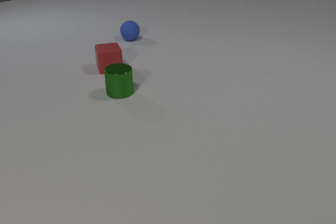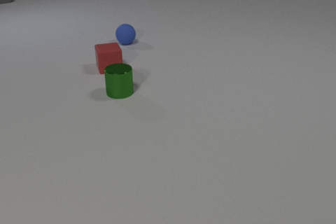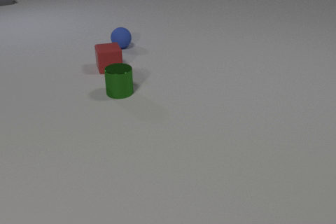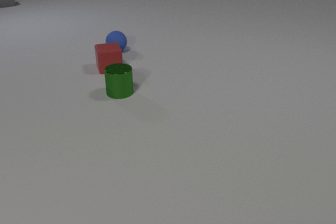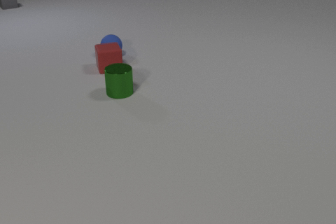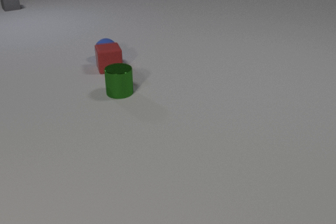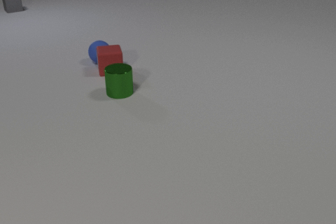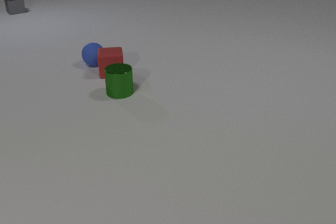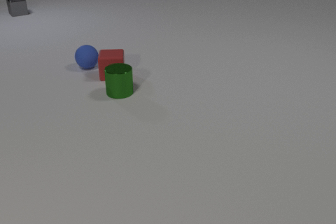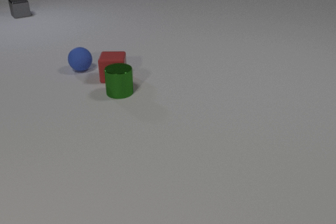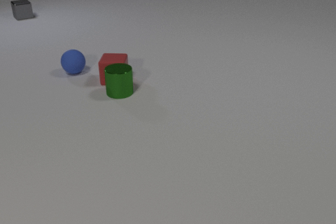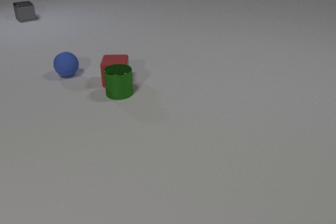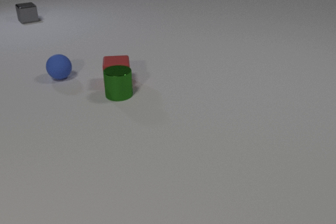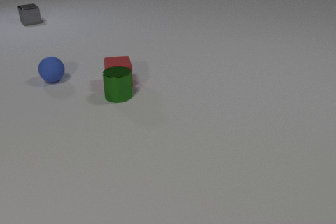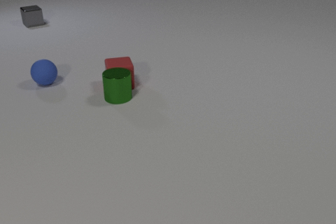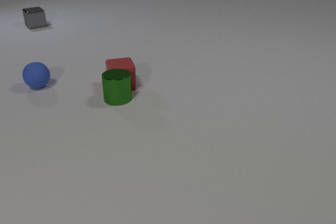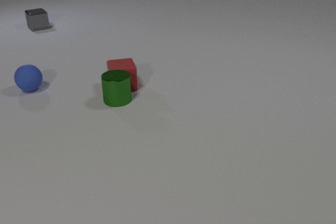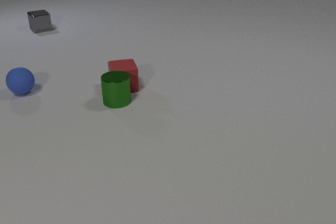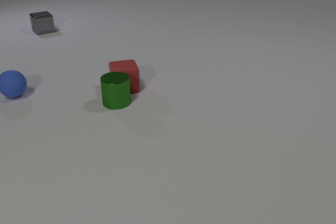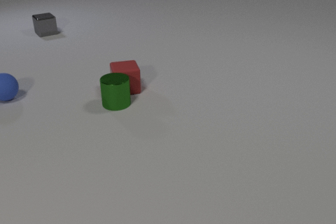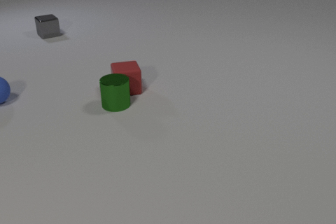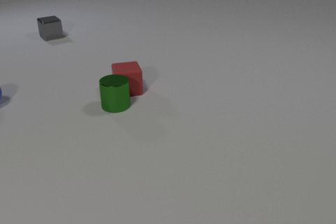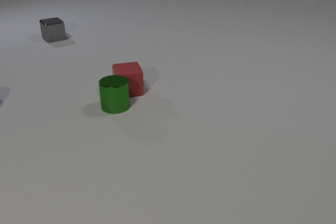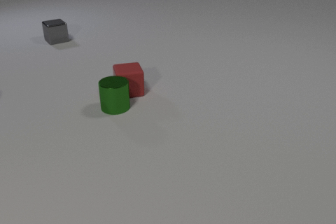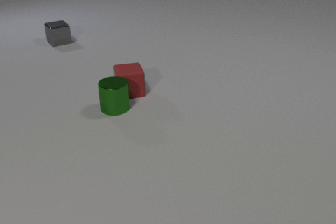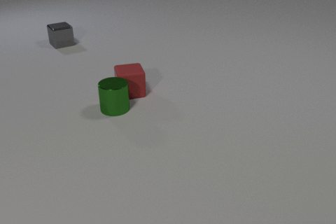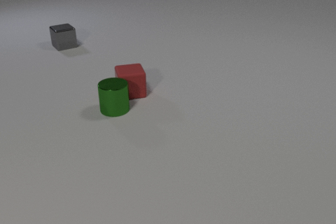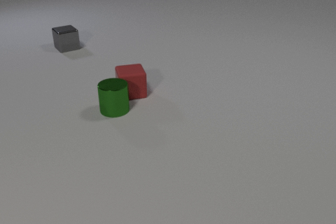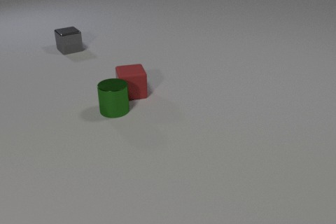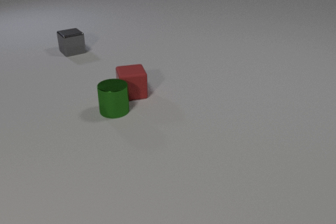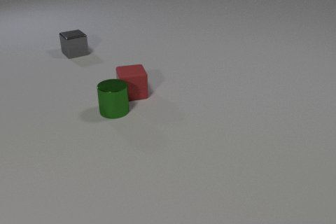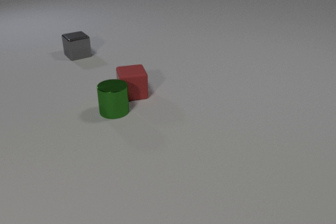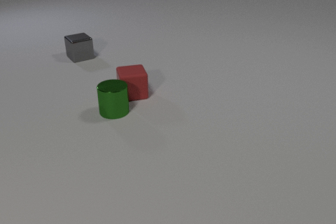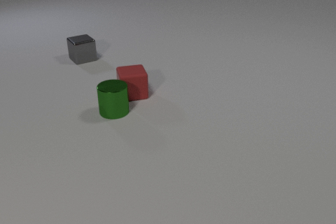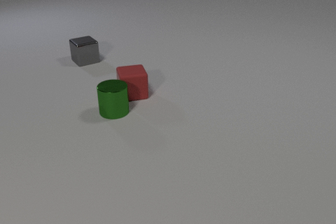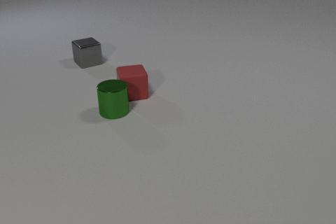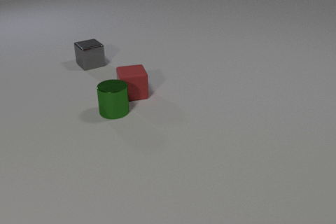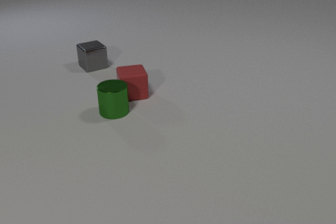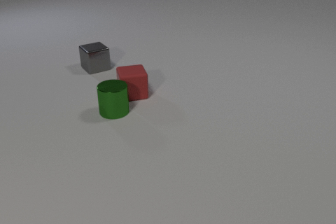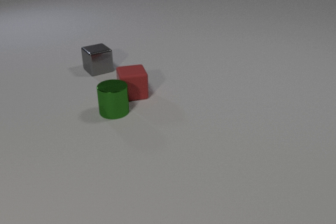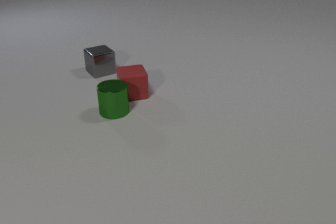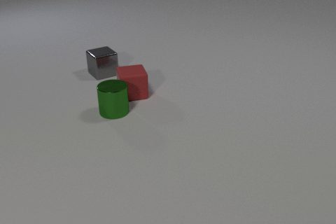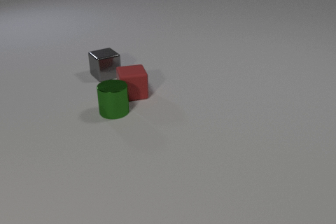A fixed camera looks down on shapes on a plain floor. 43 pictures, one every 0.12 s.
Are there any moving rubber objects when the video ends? no.
What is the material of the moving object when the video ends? metal.
What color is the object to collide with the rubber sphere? red.
0.00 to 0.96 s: The blue rubber sphere rolls toward the camera and to the left. The red rubber cube slides toward the camera. The gray metal cube slides toward the camera. The blue rubber sphere and the red rubber cube collide.
0.96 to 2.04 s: The blue rubber sphere rolls to the left and toward the camera. The red rubber cube slides toward the camera. The green metal cylinder slides toward the camera. The gray metal cube slides toward the camera. The red rubber cube and the green metal cylinder collide.
2.04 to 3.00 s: The blue rubber sphere rolls to the left and toward the camera, leaves at the left edge. The red rubber cube slides toward the camera and to the right. The green metal cylinder slides toward the camera. The gray metal cube slides toward the camera.
3.00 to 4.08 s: The gray metal cube slides toward the camera and to the right.
4.08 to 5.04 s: The gray metal cube slides toward the camera and to the right.
